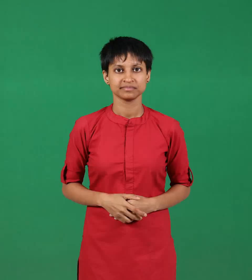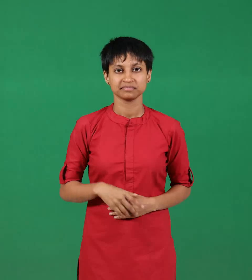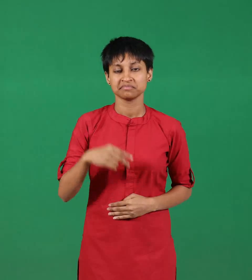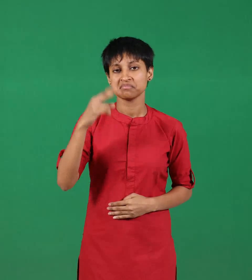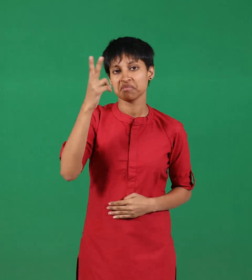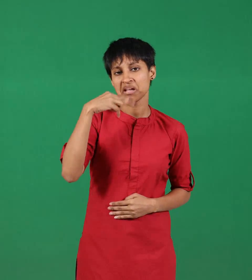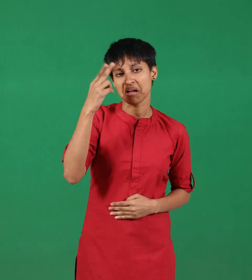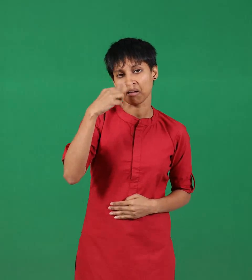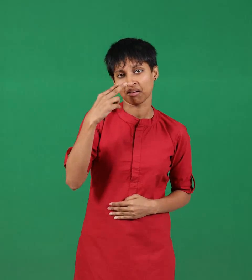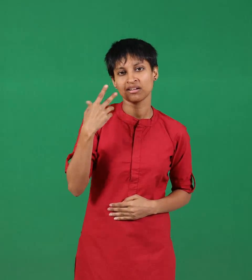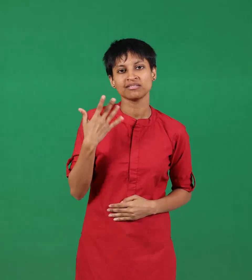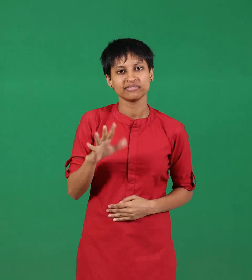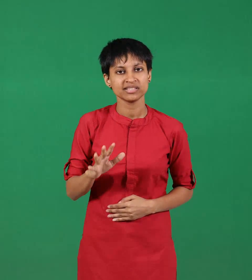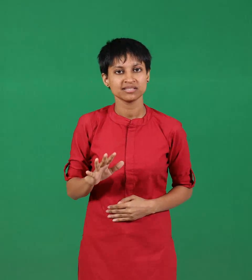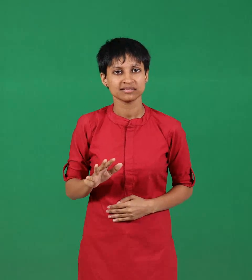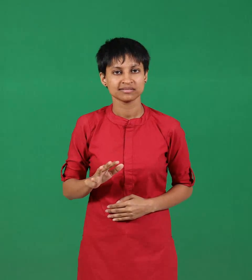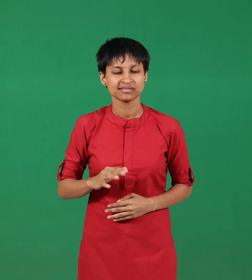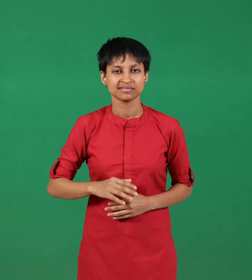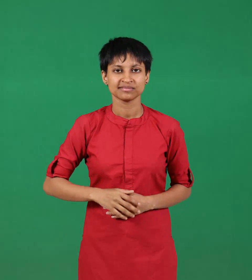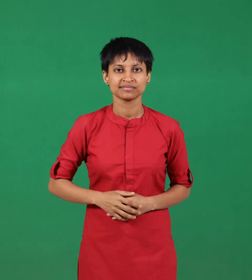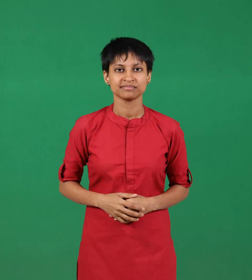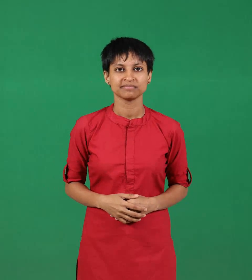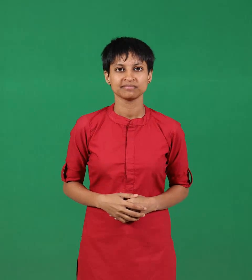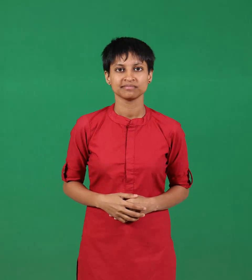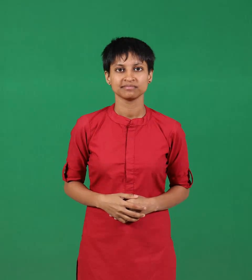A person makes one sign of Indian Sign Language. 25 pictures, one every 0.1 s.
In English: cried
